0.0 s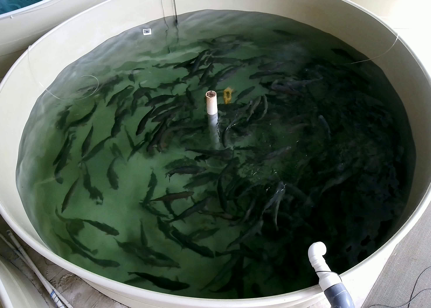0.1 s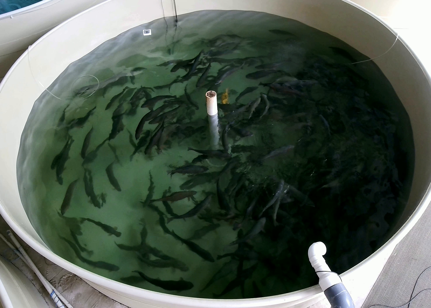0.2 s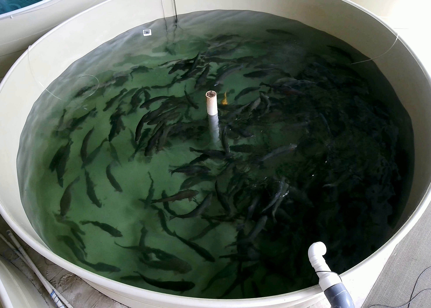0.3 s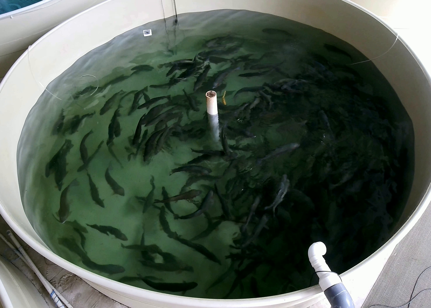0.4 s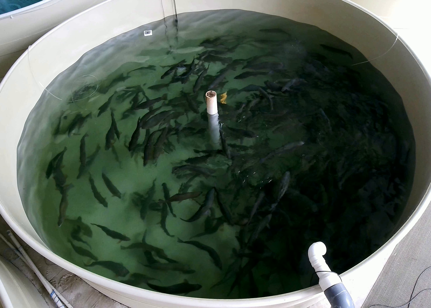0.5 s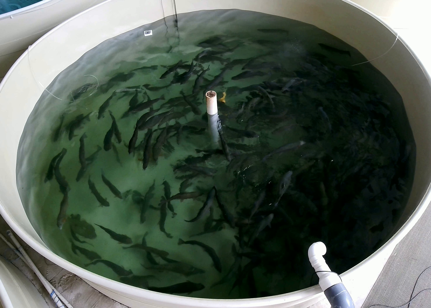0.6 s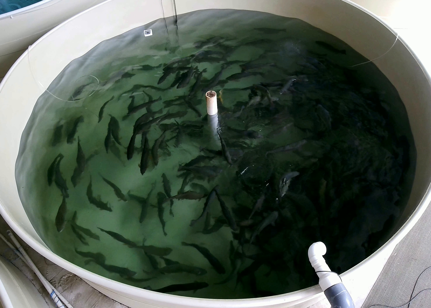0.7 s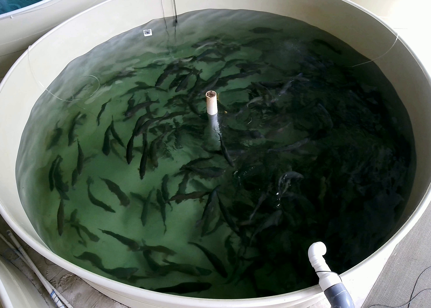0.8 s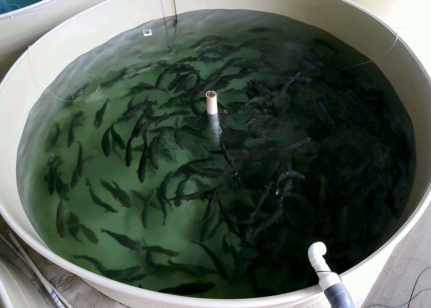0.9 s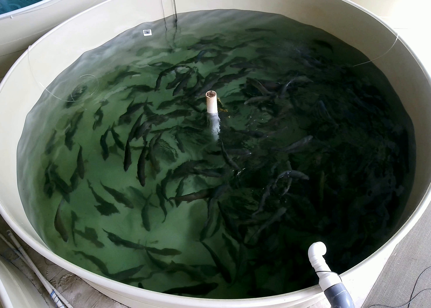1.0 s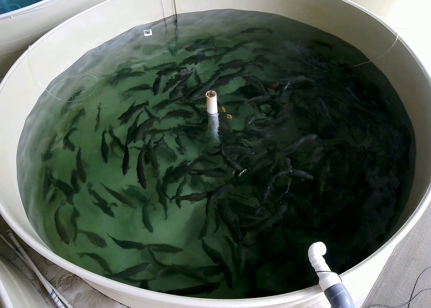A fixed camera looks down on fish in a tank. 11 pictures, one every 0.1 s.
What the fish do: Foraging.
